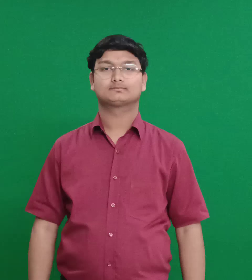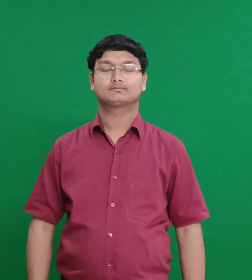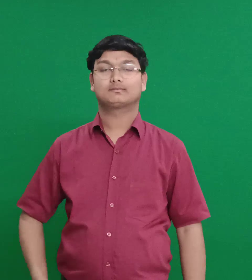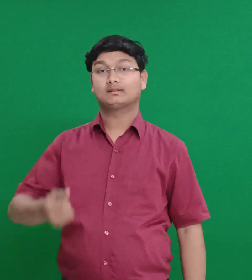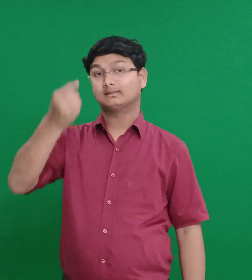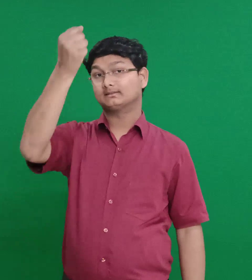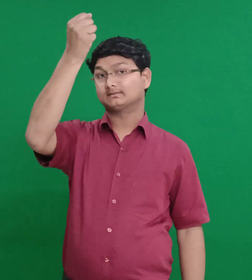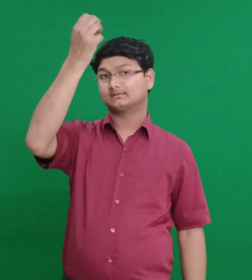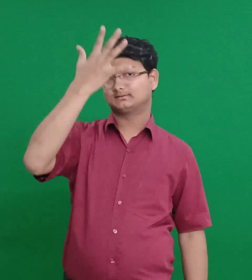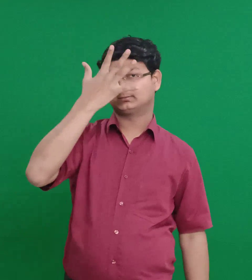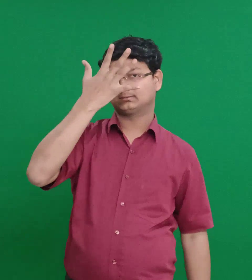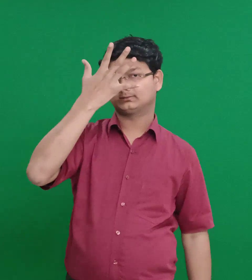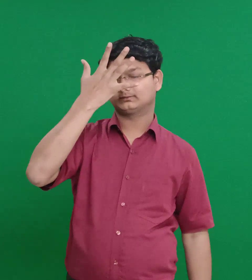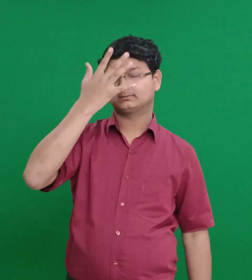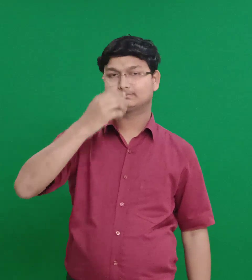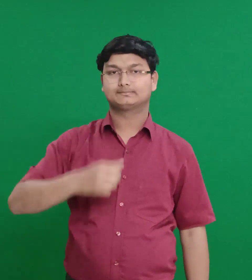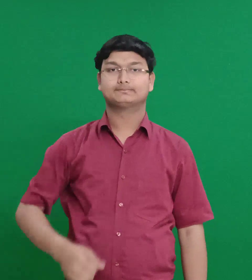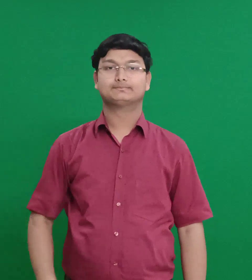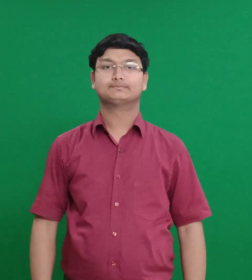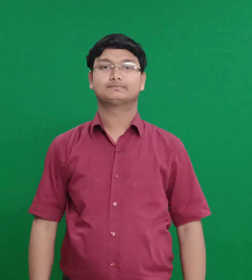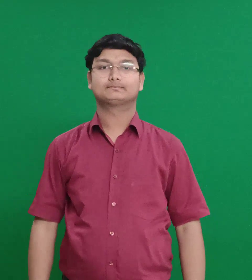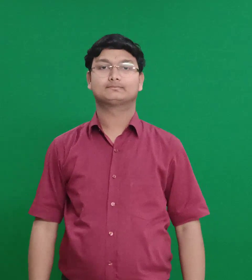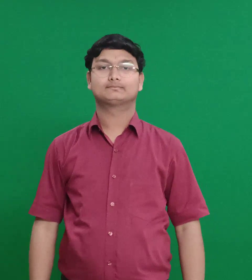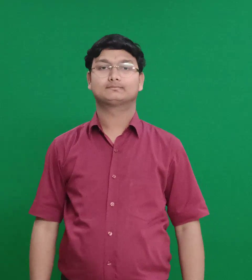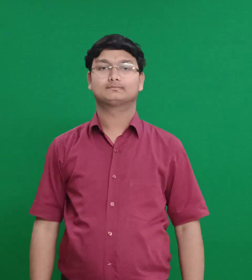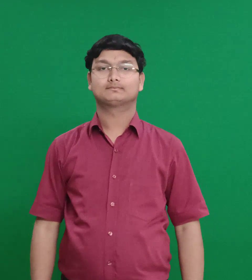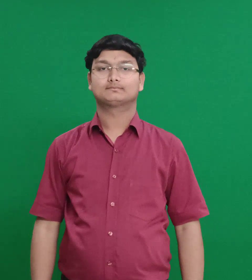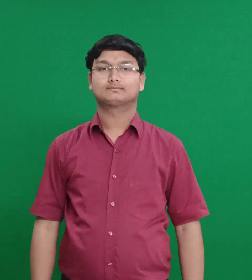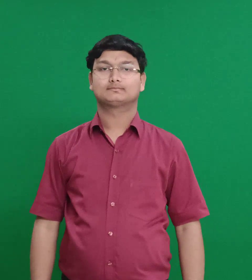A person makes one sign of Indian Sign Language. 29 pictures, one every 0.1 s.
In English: damascus
